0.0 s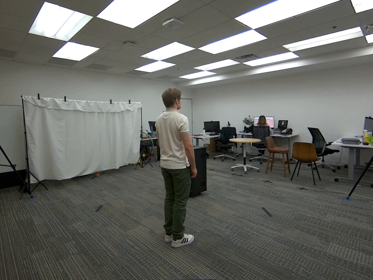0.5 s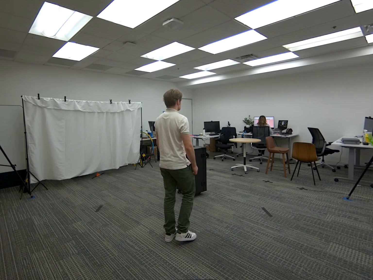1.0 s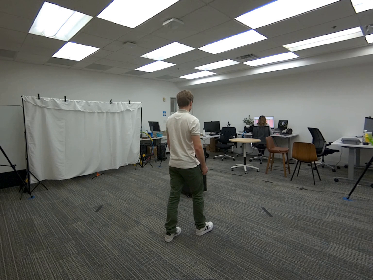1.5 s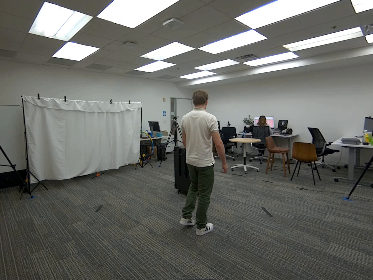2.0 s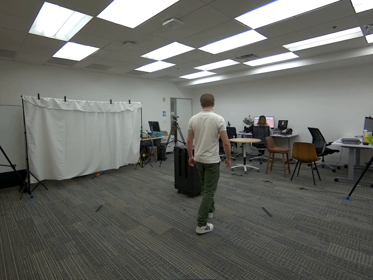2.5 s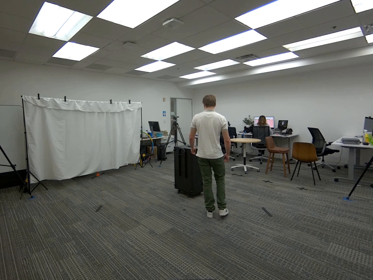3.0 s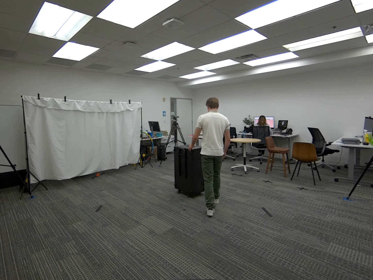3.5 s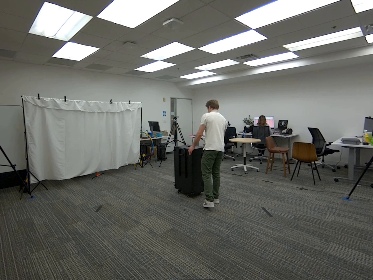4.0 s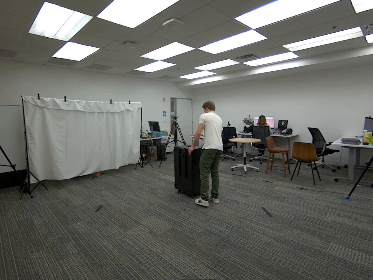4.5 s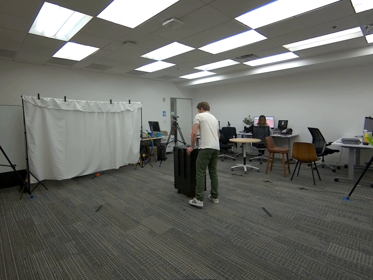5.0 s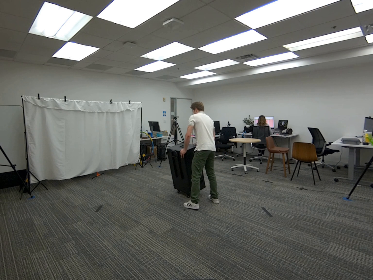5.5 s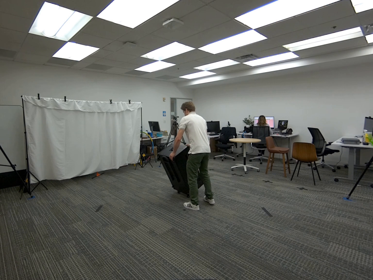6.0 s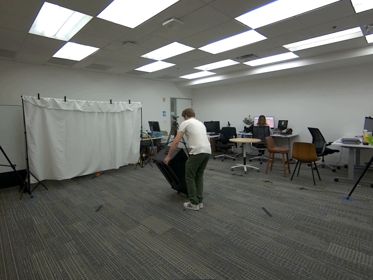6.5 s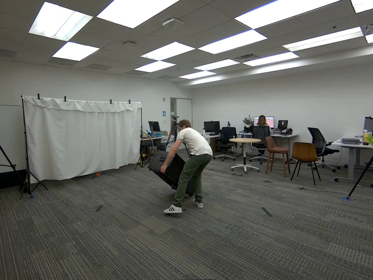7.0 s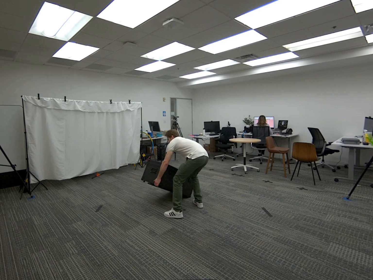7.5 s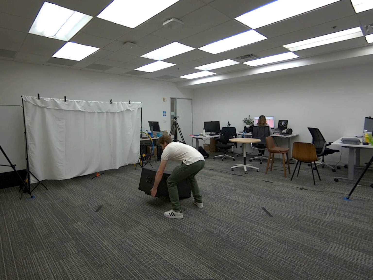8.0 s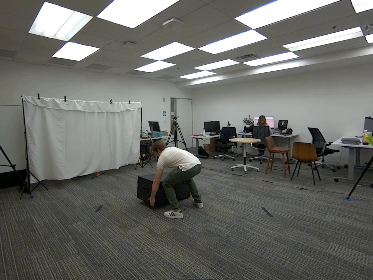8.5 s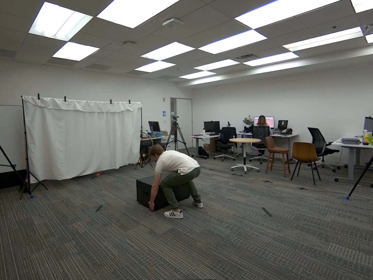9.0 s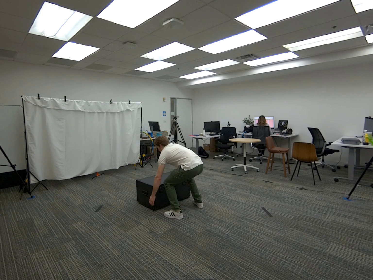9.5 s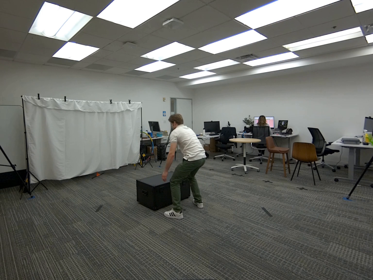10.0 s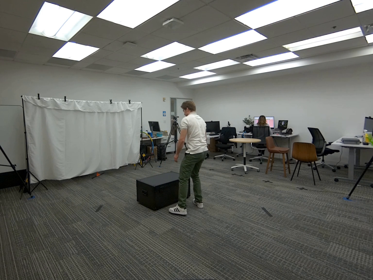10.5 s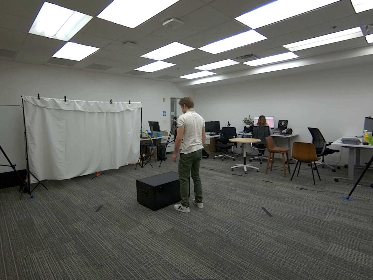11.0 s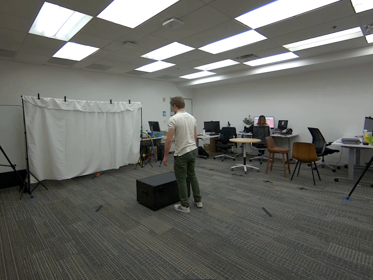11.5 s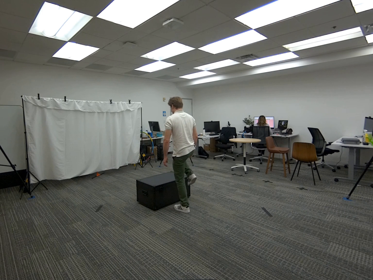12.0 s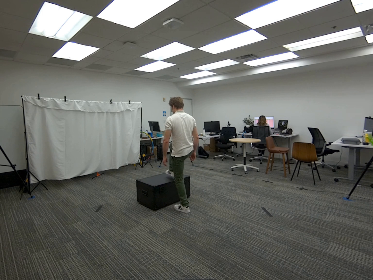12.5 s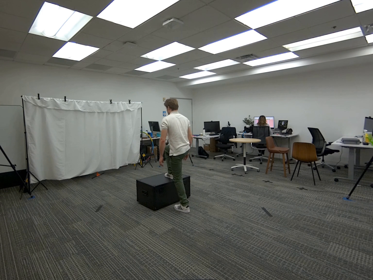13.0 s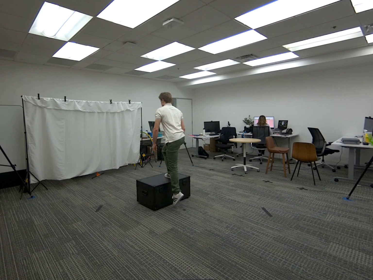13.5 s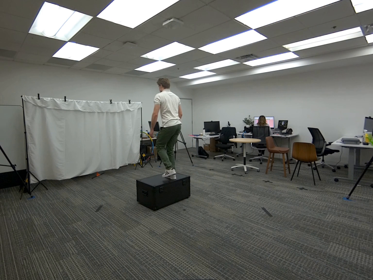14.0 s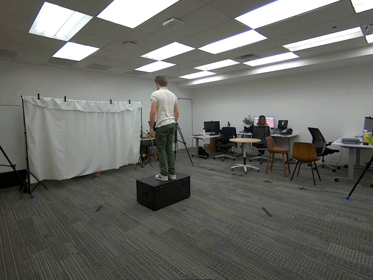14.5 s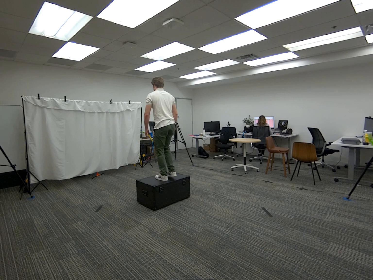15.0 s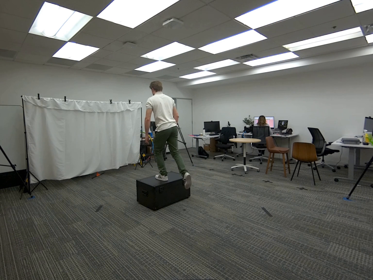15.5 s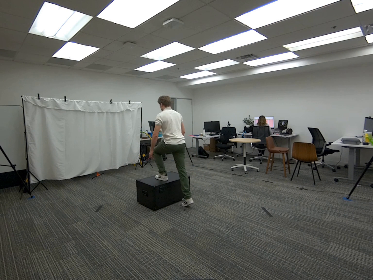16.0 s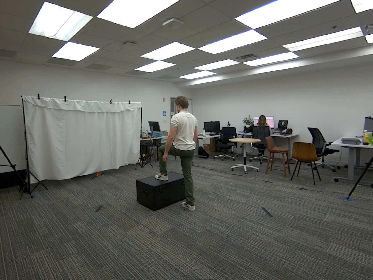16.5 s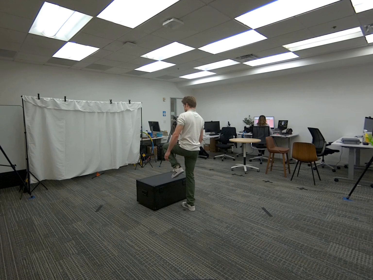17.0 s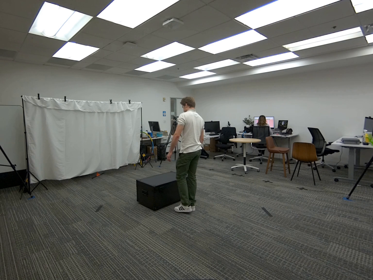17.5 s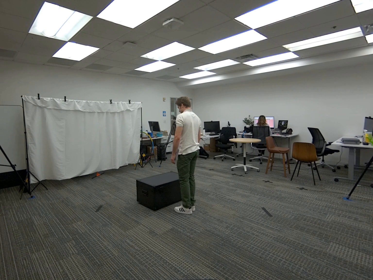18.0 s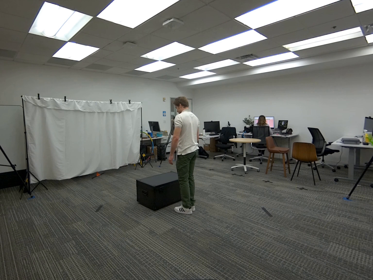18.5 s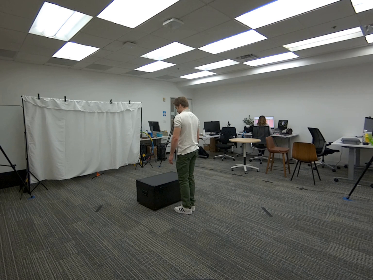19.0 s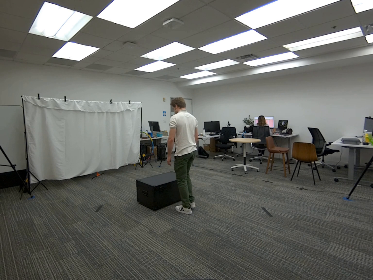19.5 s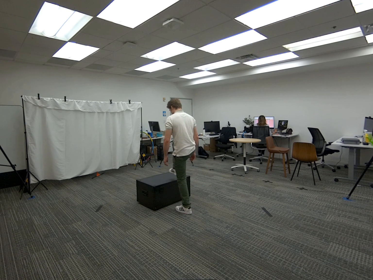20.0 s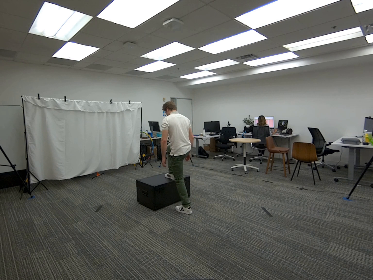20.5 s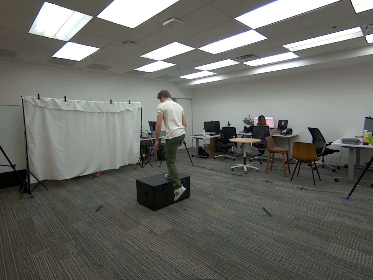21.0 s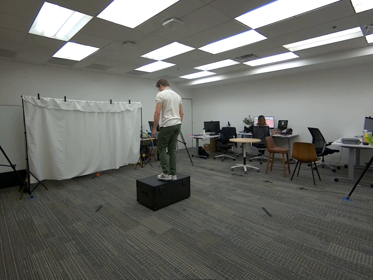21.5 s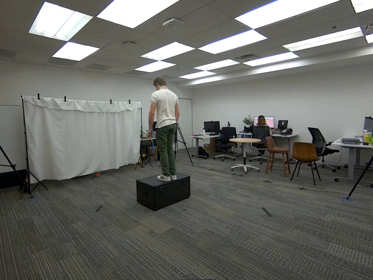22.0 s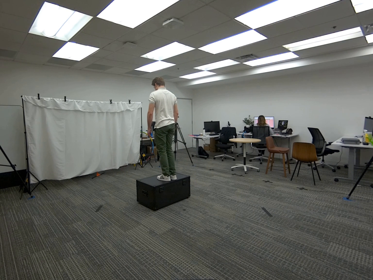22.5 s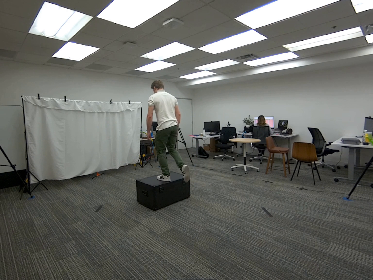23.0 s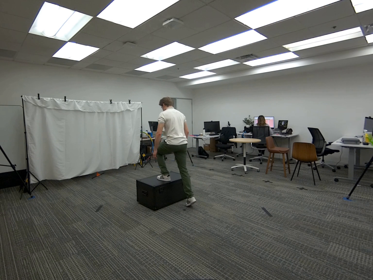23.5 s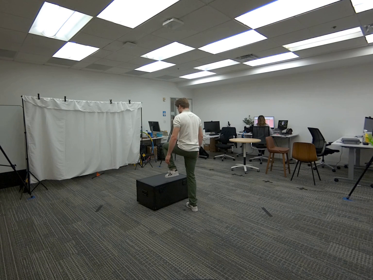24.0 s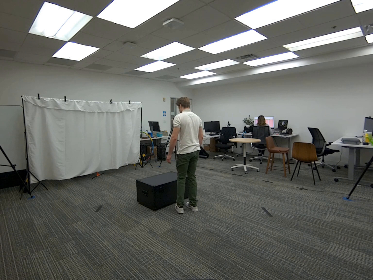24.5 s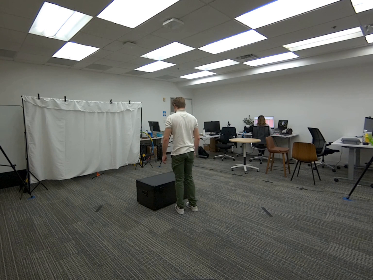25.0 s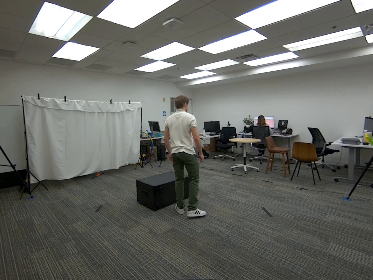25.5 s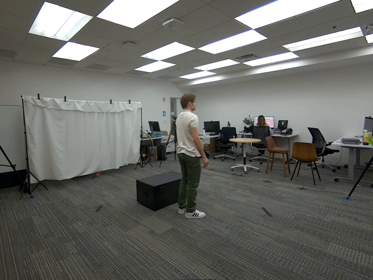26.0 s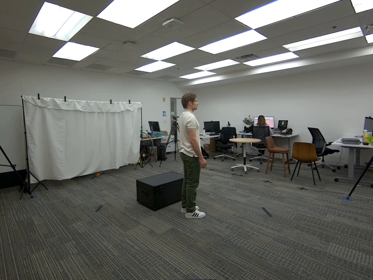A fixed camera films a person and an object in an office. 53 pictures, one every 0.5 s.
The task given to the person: Walk over to the big black box and place the box on its side and proceed to step up the box and then step down.
